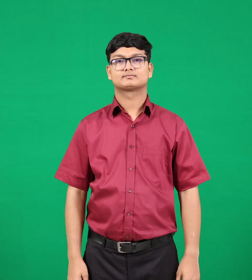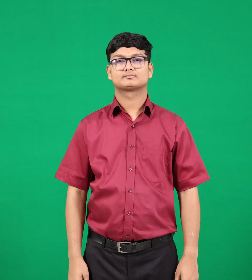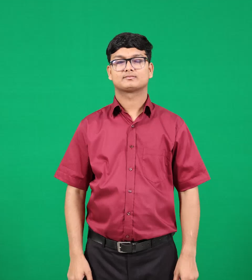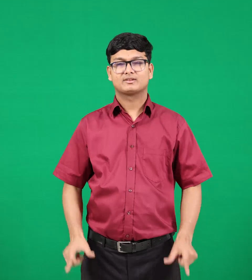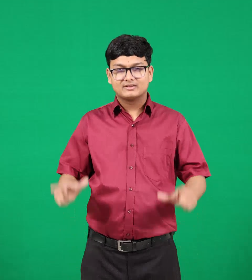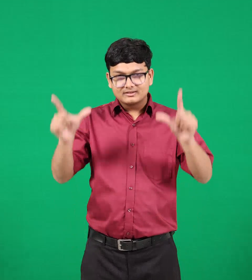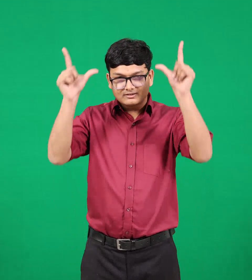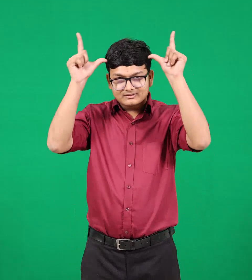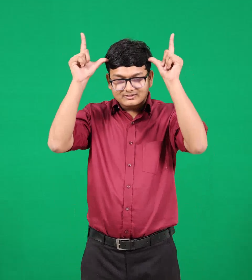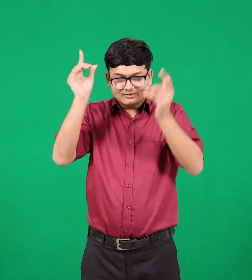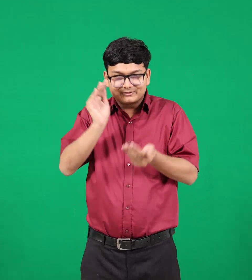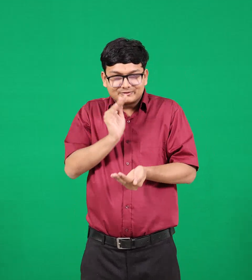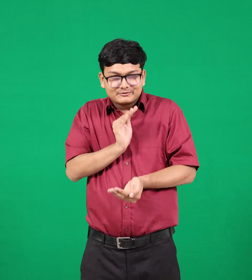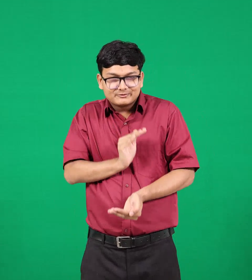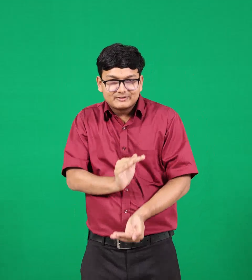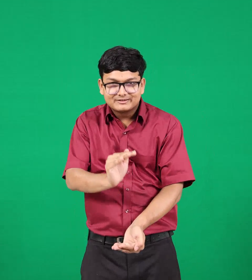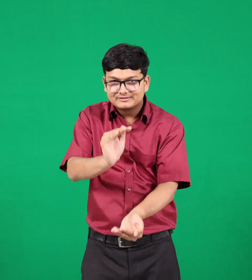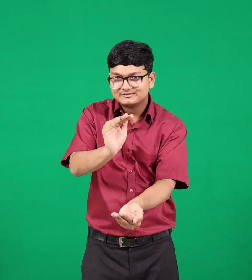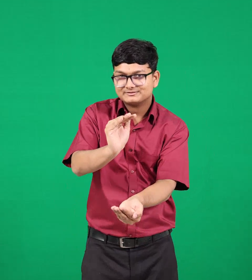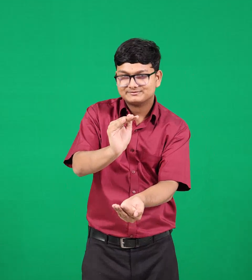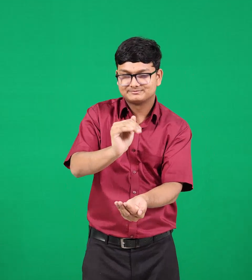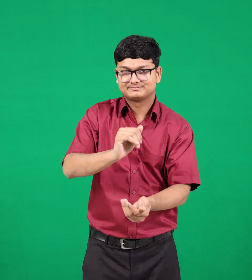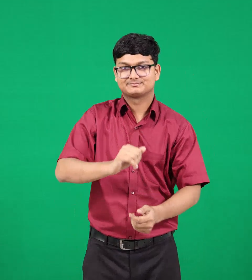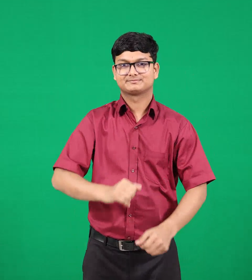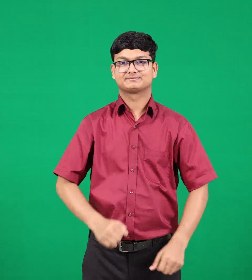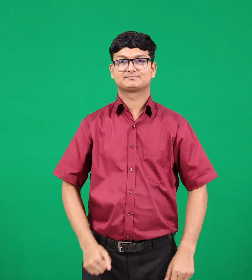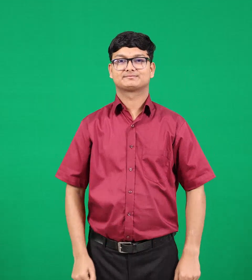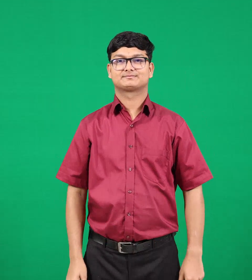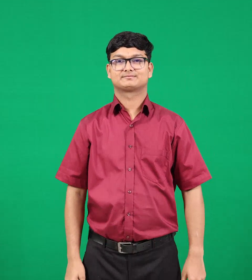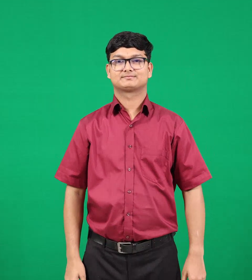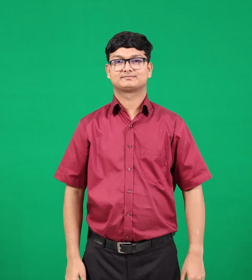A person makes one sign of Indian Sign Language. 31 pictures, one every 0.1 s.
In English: calf
